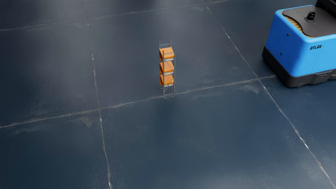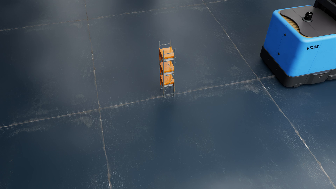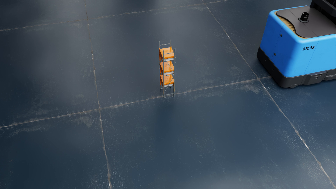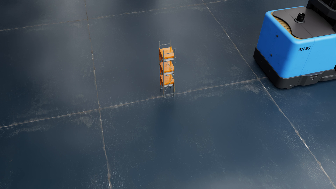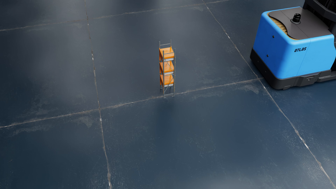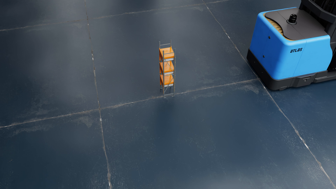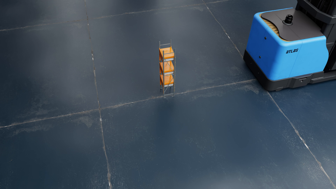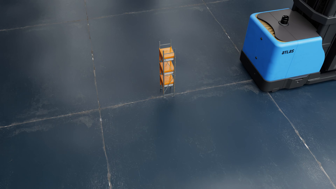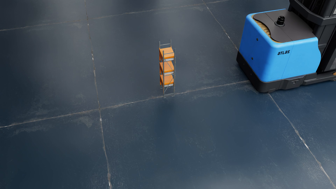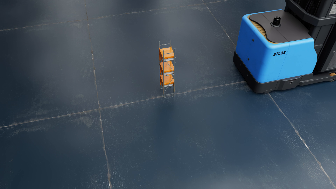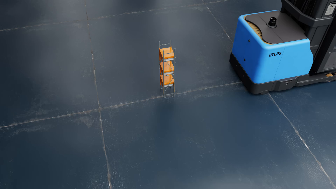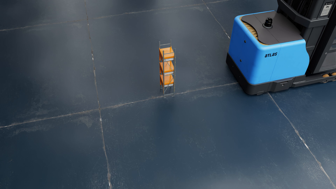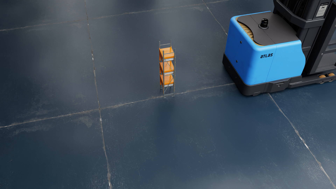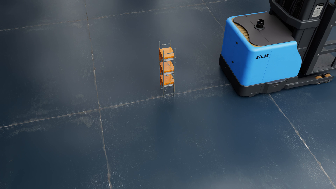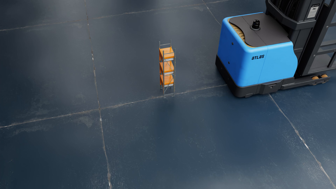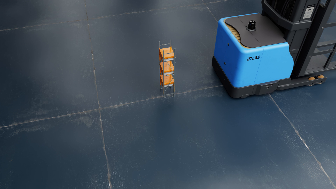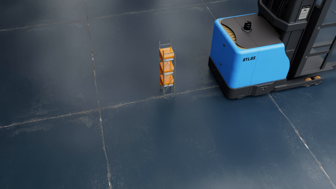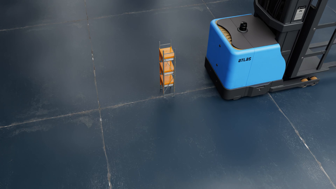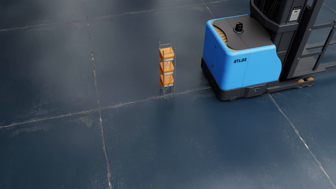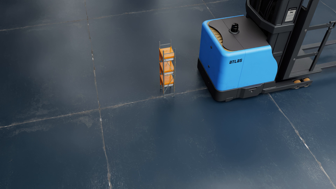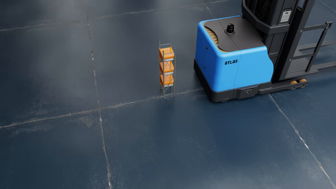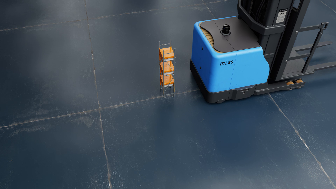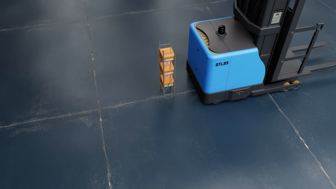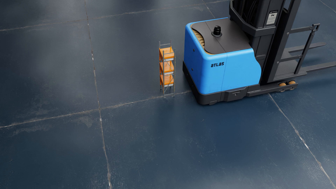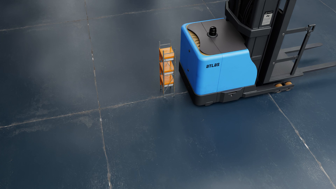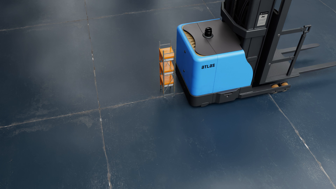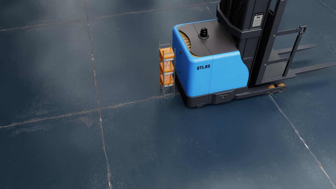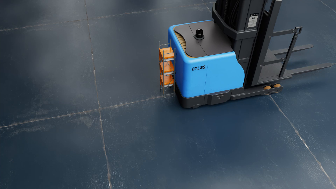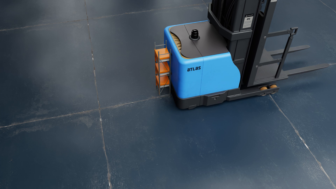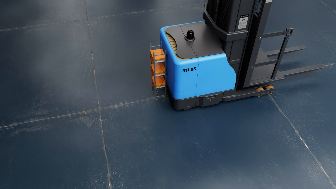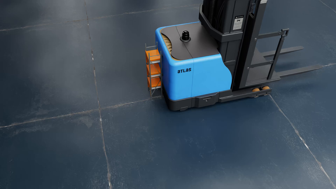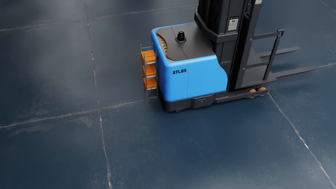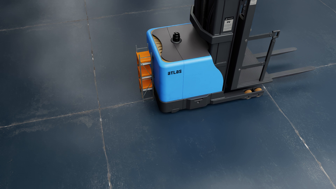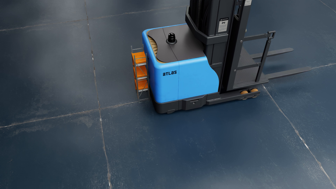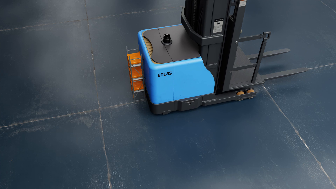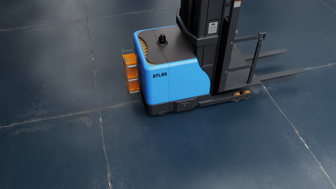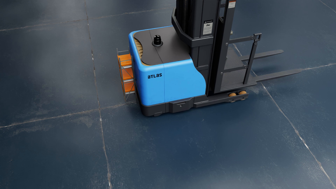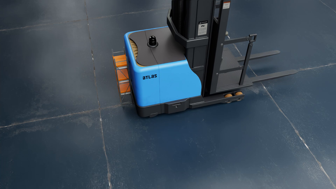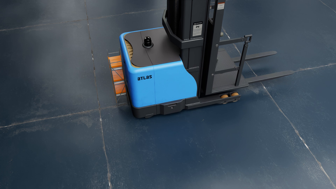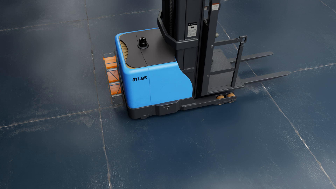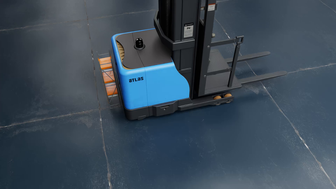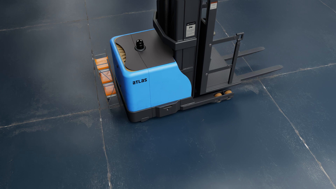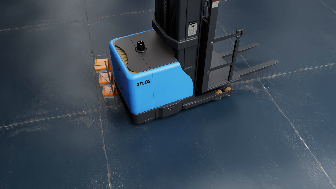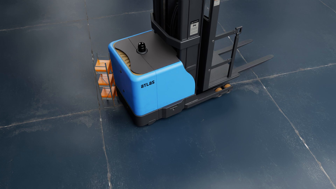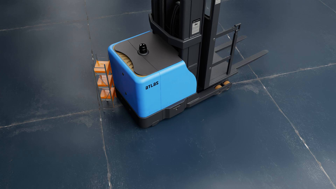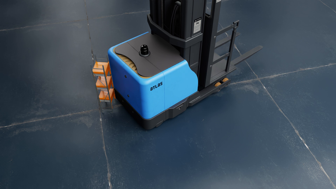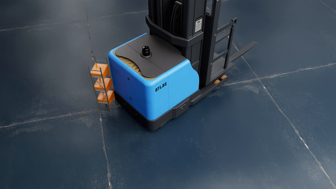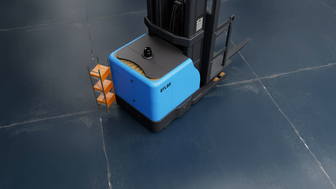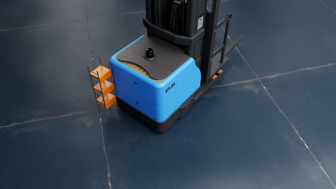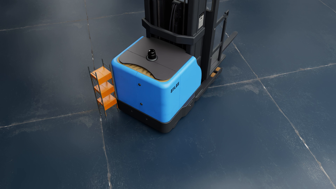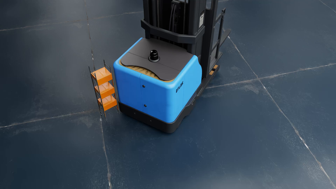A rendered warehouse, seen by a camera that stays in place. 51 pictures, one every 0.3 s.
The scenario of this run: A forklift runs into an object in its way.
